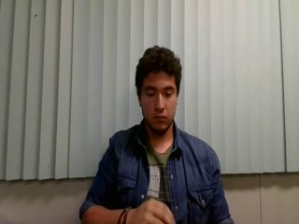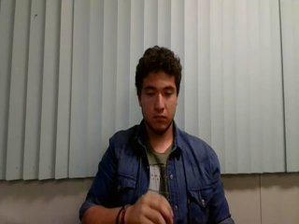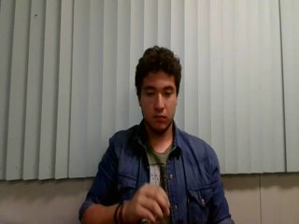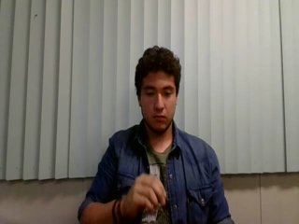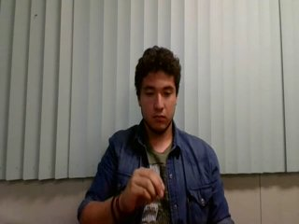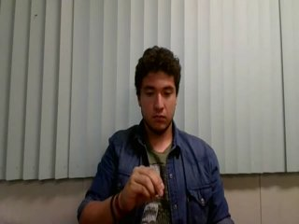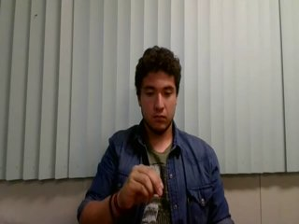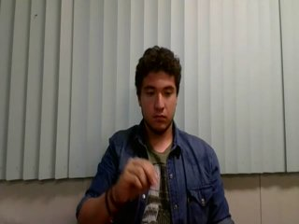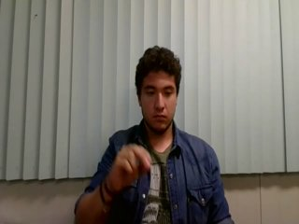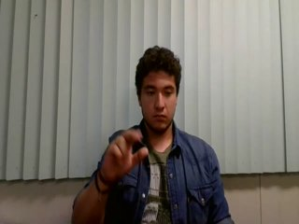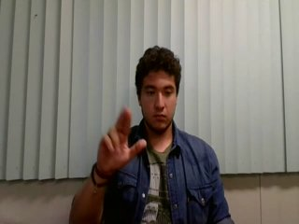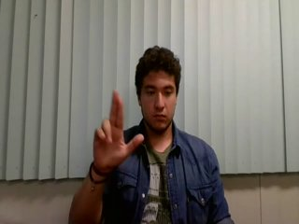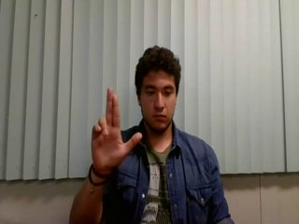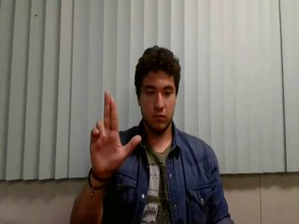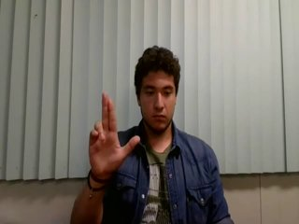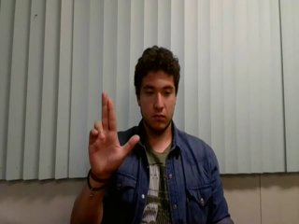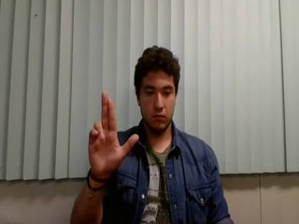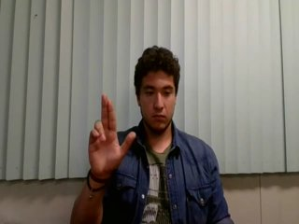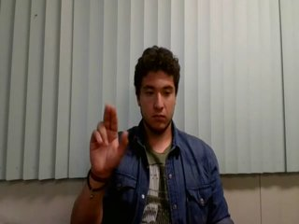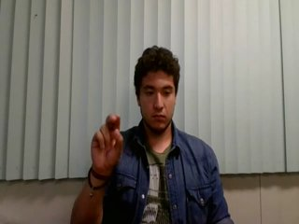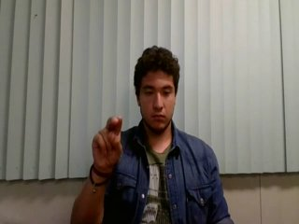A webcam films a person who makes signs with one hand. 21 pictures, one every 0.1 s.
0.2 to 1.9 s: Zoom in.
